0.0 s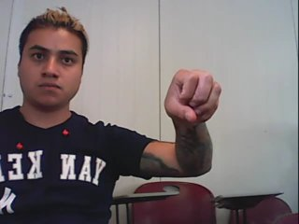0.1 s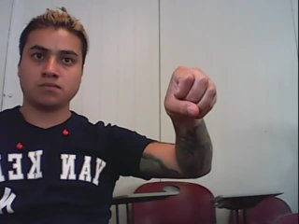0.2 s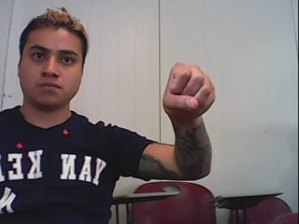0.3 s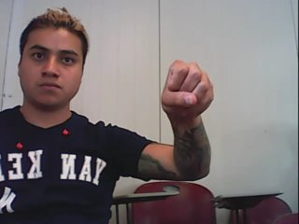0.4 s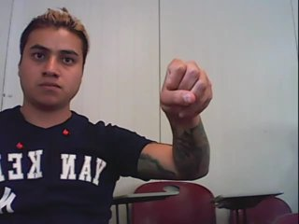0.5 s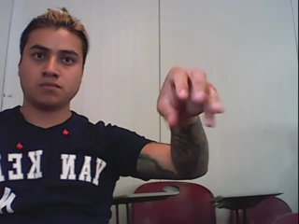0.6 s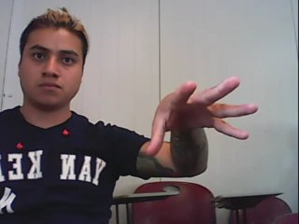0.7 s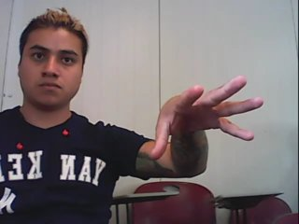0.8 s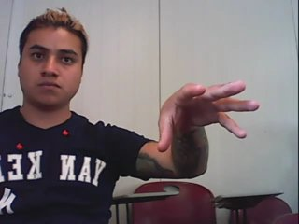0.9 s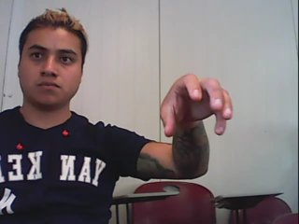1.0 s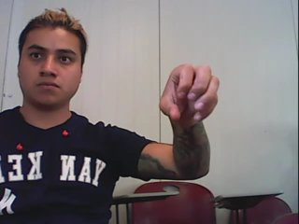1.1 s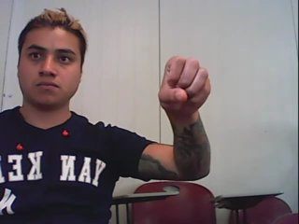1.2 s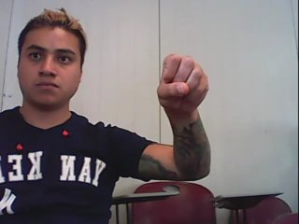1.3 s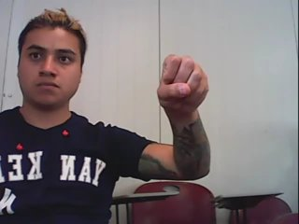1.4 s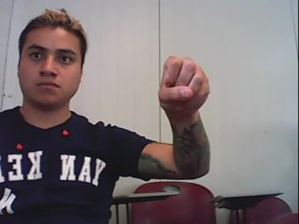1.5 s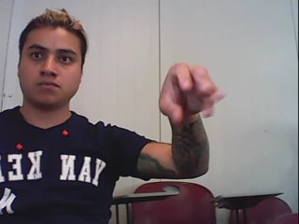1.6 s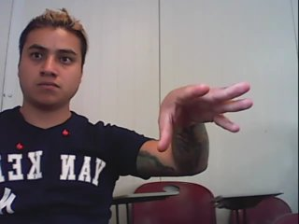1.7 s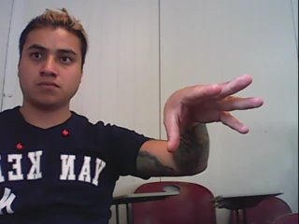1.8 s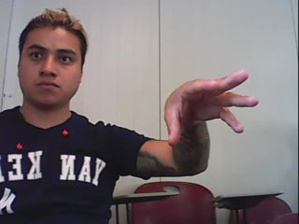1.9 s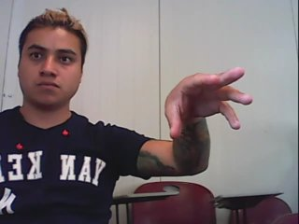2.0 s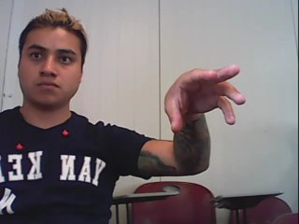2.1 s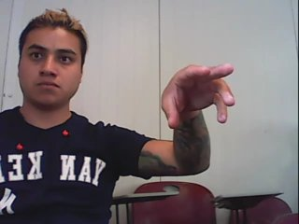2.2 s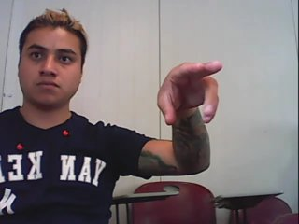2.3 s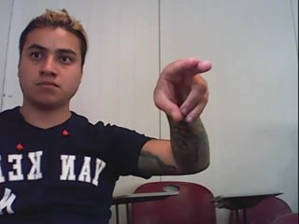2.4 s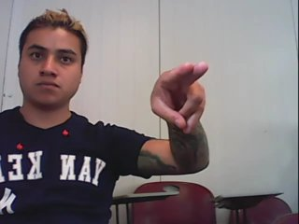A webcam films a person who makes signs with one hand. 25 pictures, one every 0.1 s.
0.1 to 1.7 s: Open twice.
1.8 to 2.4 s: Pointing with two fingers.
